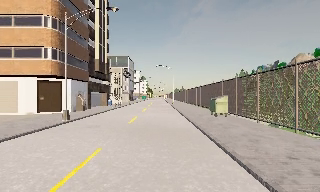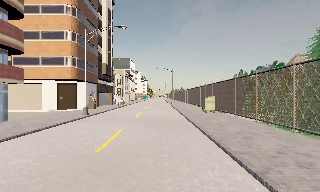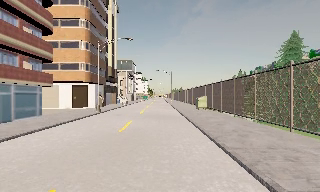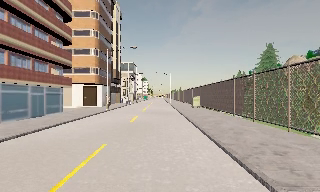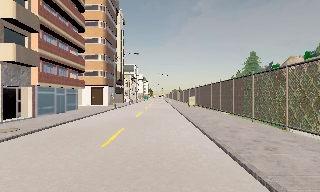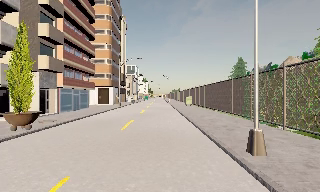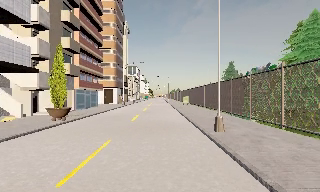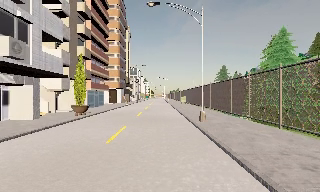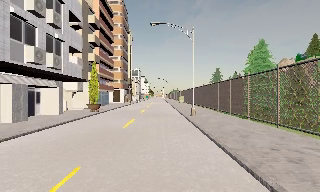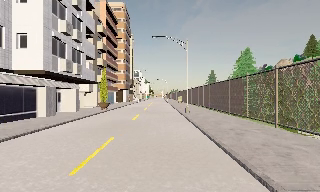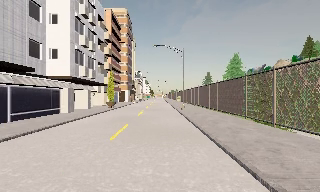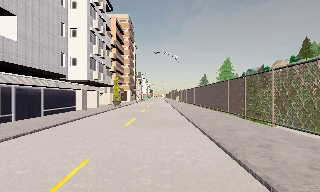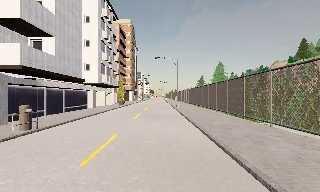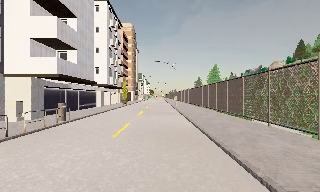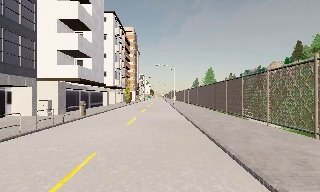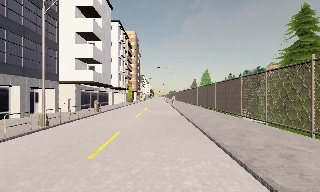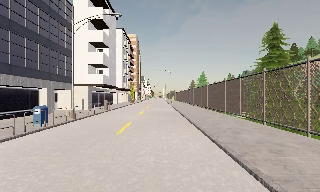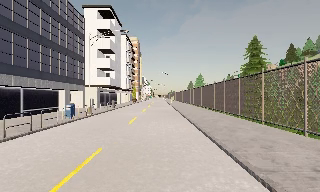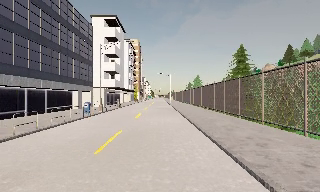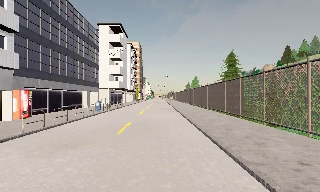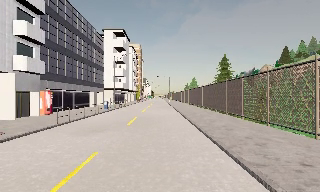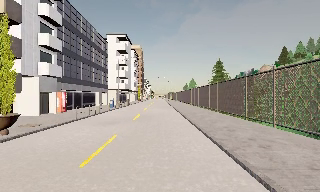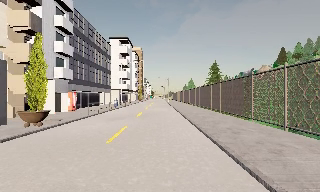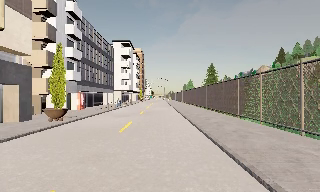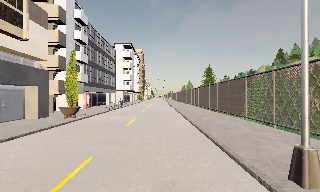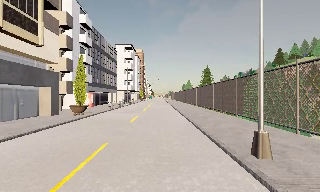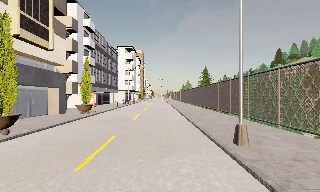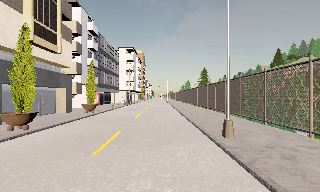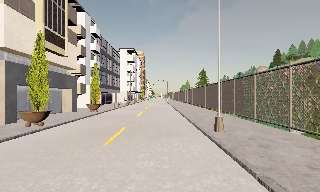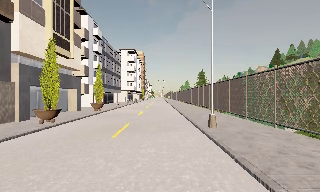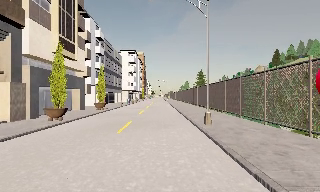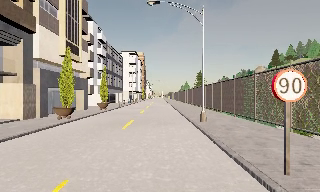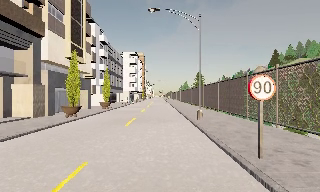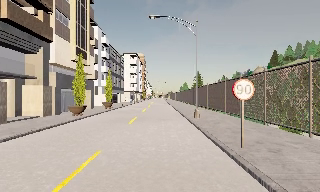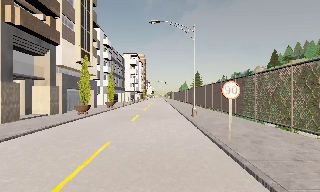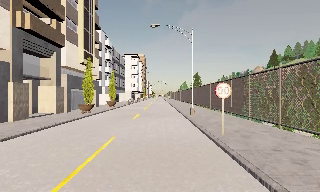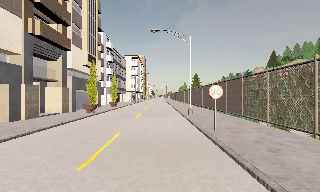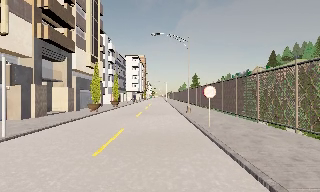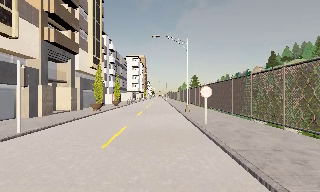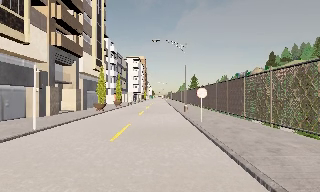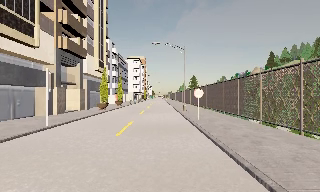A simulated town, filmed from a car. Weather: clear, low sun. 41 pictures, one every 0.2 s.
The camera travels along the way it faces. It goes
backward.
0.0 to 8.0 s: The camera travels backward, about 80 m, so what stands in front gets smaller. It loses speed.
The film runs backward here.
